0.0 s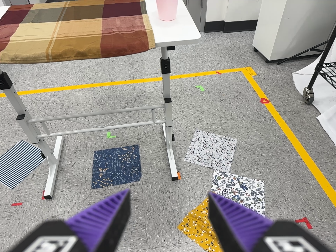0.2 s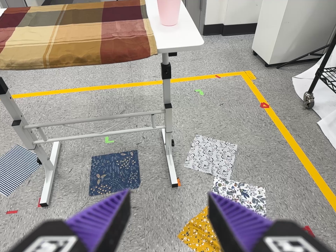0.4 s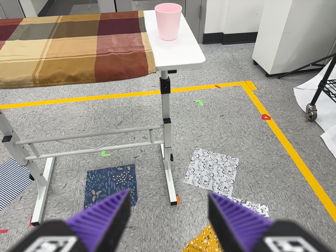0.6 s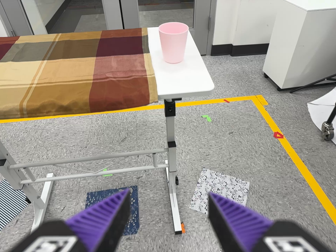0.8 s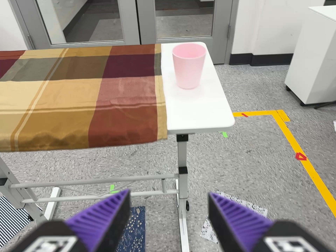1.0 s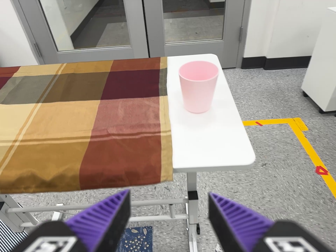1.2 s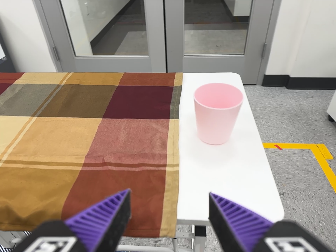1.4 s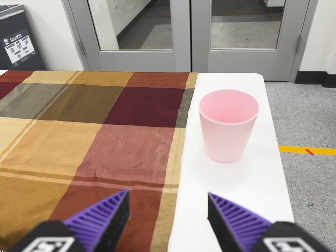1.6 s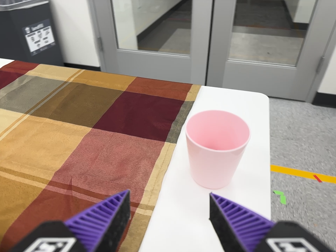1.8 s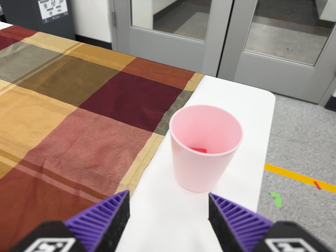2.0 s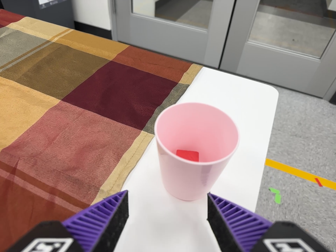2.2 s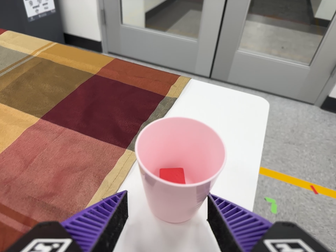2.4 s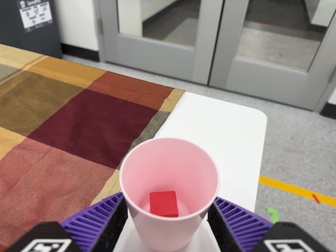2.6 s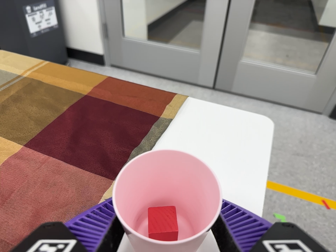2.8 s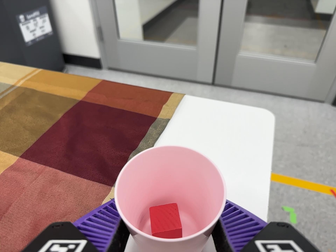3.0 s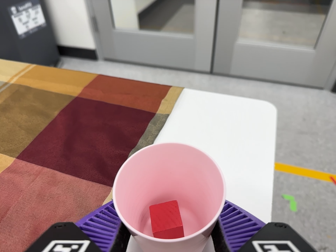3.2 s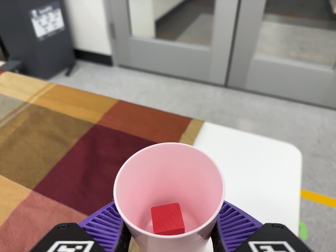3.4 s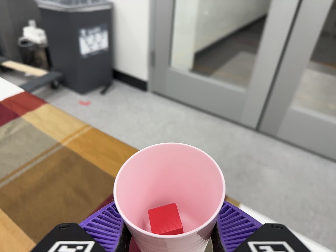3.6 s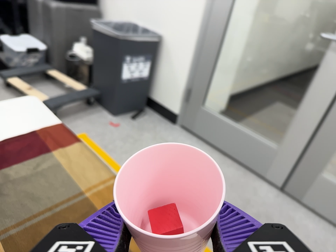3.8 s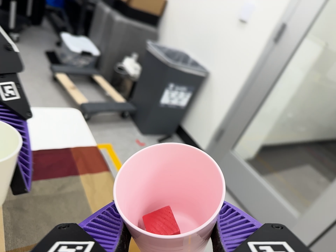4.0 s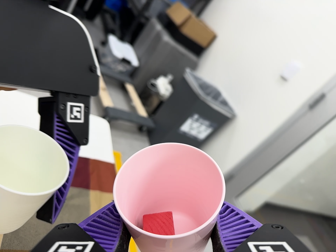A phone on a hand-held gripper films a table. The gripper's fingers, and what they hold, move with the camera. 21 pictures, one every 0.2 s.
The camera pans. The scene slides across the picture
to the right.
The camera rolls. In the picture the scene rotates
clockwise.
0.0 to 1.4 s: The camera pans to its left by about 15 degrees. It travels forward and toward the top of its view, about 60 cm, so what stands in front looms larger. It rolls about its line of sight by about 10 degrees, and the scene rotates clockwise.
1.4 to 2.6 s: The camera travels forward, to its right and toward the top of its view, about 18 cm, so what stands in front looms larger. It rolls about its line of sight by about 15 degrees, and the scene rotates clockwise.
2.6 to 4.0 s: The camera swings to its left by about 20 degrees, and the scene slides to the right. It travels toward the top of its view, about 32 cm, so close, fixed things drift downward. Its aim tips toward the top of its view by about 20 degrees, and the scene shifts downward. It rolls about its line of sight by about 55 degrees, and the scene rotates clockwise.
The film runs forward here.
